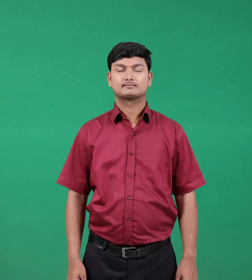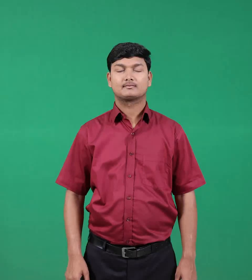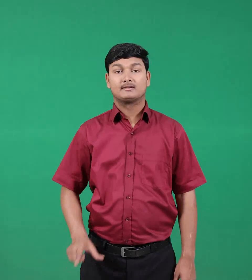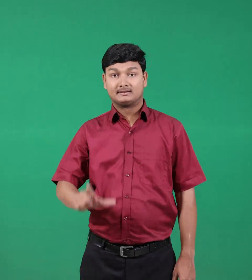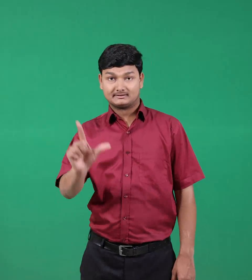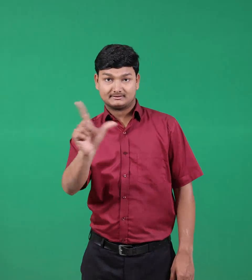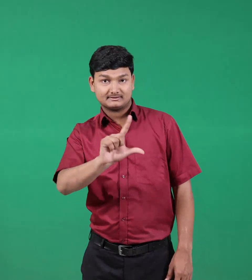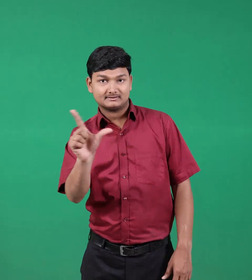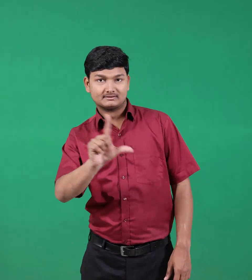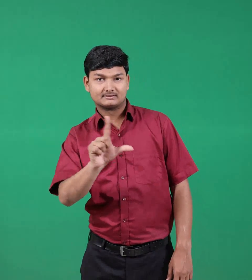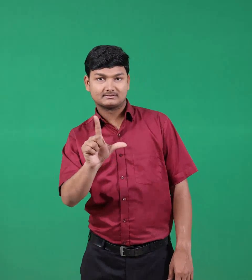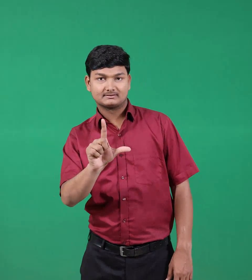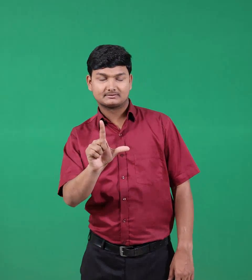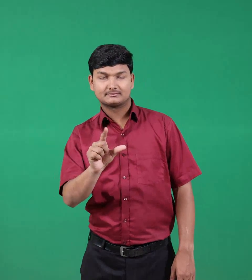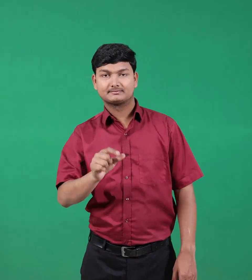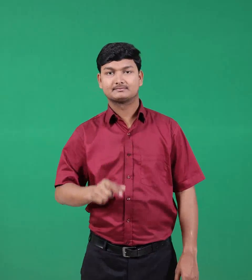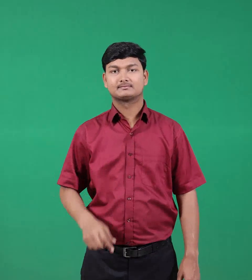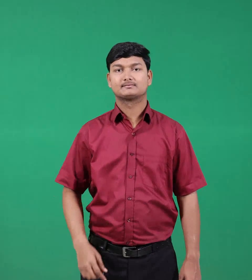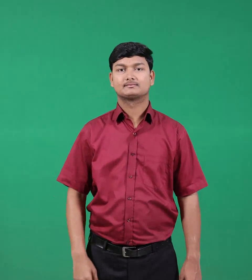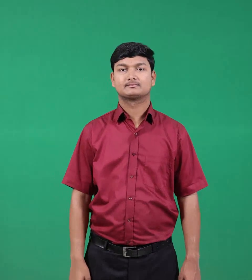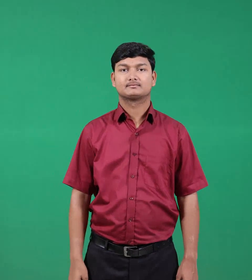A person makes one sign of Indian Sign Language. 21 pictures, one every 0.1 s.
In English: sex
